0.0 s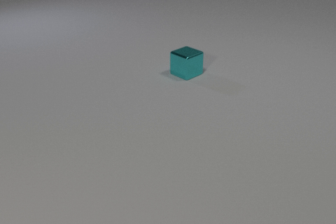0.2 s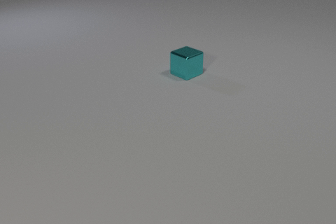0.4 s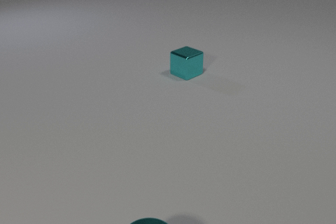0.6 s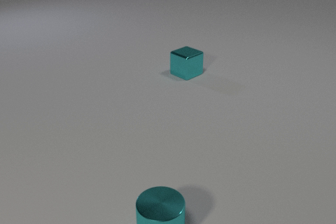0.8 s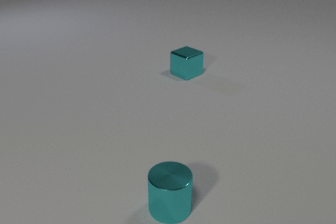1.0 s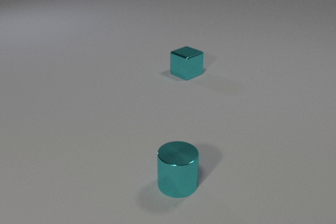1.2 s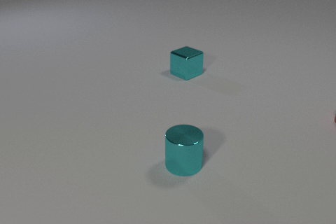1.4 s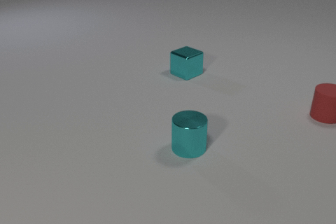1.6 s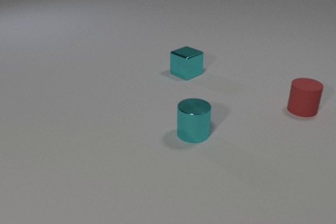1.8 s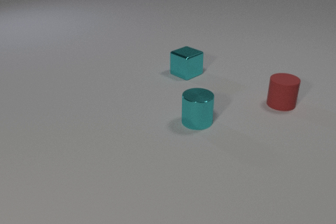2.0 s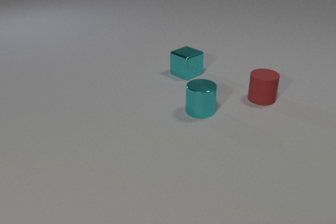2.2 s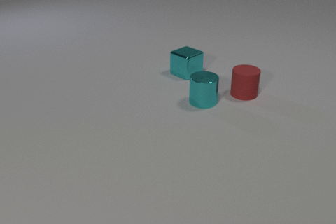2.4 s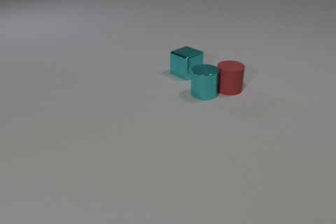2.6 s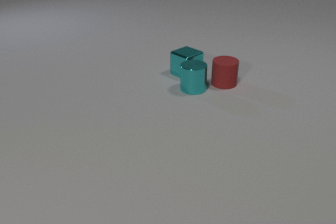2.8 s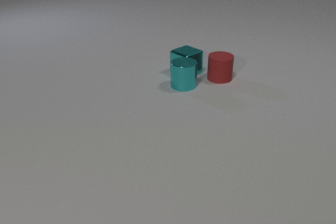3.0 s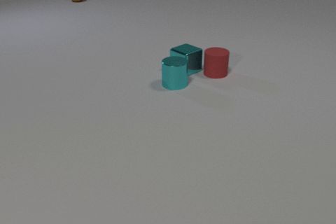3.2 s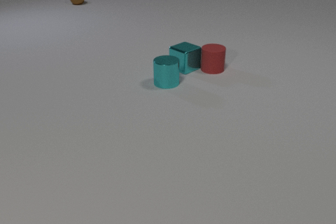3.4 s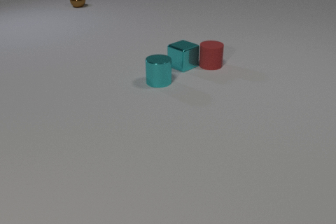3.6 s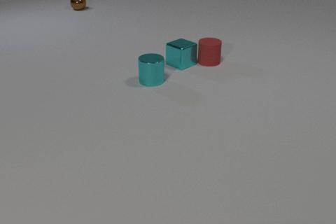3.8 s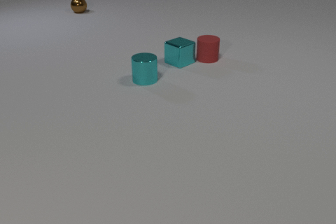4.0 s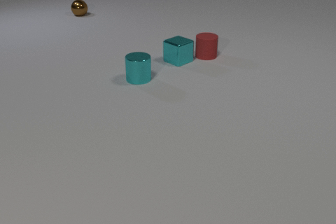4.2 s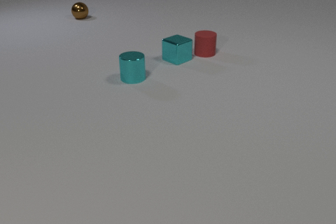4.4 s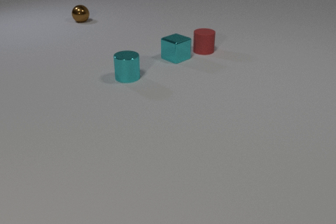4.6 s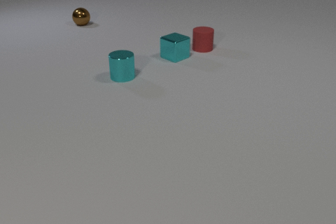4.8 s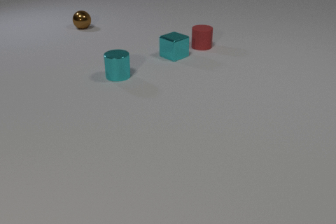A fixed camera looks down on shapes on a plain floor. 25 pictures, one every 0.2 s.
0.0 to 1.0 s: The cyan metal cylinder comes in at the bottom edge, slides away from the camera.
1.0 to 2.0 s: The cyan metal cylinder slides away from the camera. The red rubber cylinder comes in at the right edge, slides to the left.
2.0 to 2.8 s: The cyan metal cylinder slides away from the camera. The red rubber cylinder slides to the left and away from the camera. The cyan metal cylinder and the red rubber cylinder collide. The cyan metal cylinder and the cyan metal cube collide.
2.8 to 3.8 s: The cyan metal cylinder slides to the left. The red rubber cylinder slides away from the camera. The cyan metal cube slides away from the camera. The brown metal sphere rolls toward the camera. The red rubber cylinder and the cyan metal cube collide.
3.8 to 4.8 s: The cyan metal cylinder slides to the left and away from the camera. The red rubber cylinder slides away from the camera. The cyan metal cube slides away from the camera. The brown metal sphere rolls toward the camera.
What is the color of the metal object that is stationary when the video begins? cyan.
What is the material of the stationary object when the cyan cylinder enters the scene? metal.
How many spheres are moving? 1.
